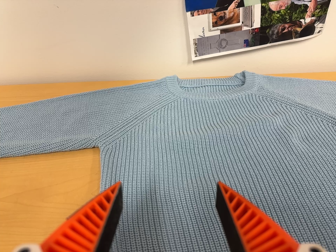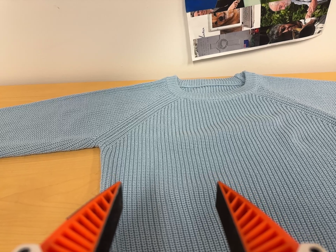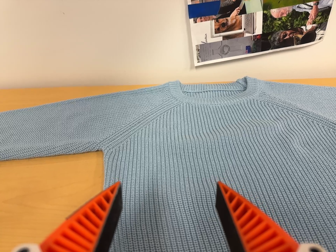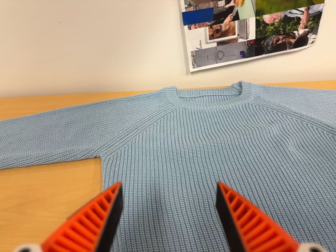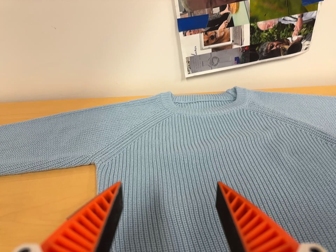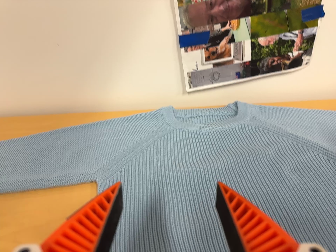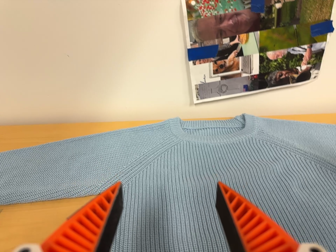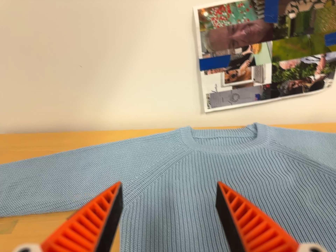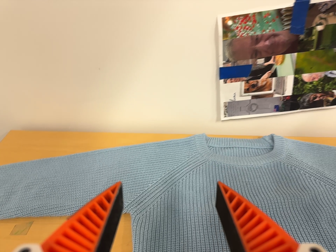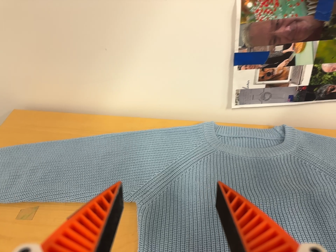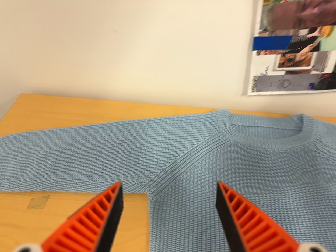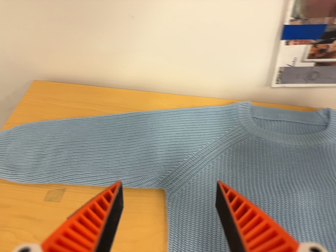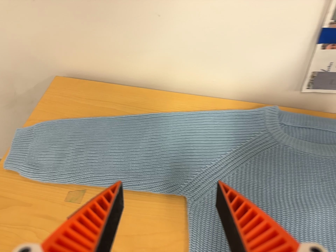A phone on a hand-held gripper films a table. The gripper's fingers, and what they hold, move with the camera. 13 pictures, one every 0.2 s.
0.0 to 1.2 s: The camera travels toward the top of its view, about 5 cm, so close, fixed things drift downward.
1.2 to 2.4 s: The camera swings to its left by about 10 degrees, and the scene slides to the right. It travels toward the top of its view, to its left and forward, about 16 cm. Its aim tips toward the bottom of its view by about 20 degrees. It rolls about its line of sight by about 10 degrees, and the scene rotates clockwise.
The film runs backward here.
